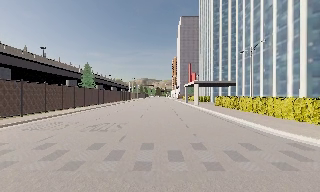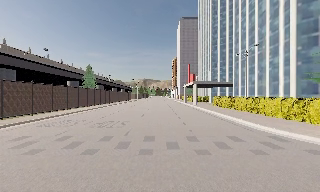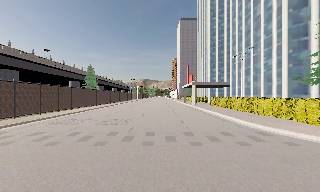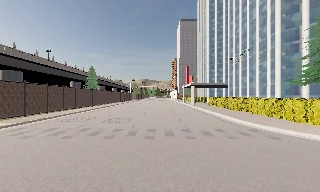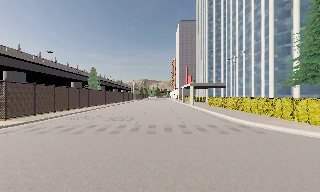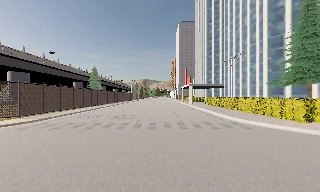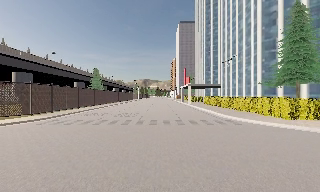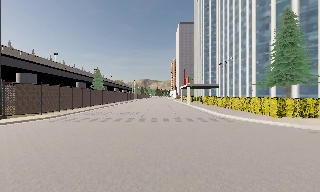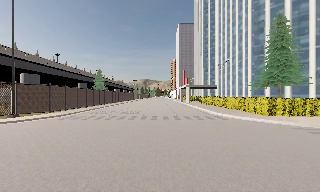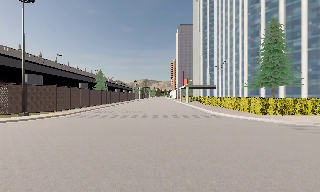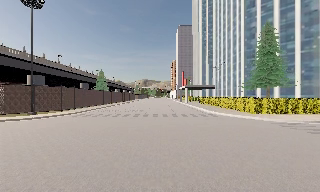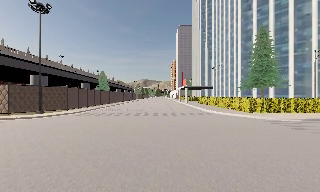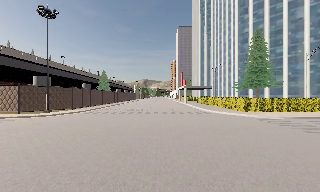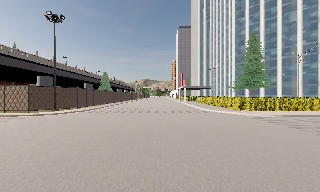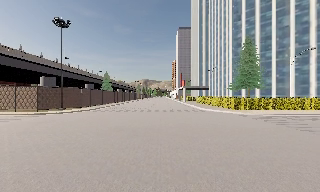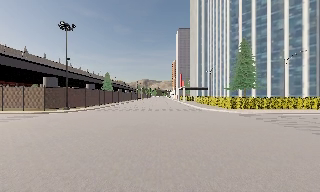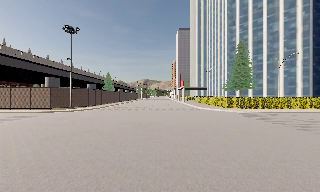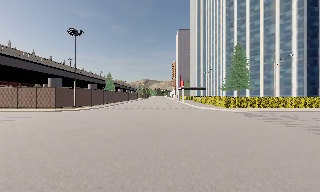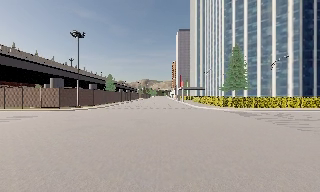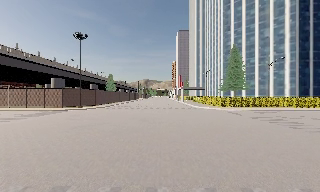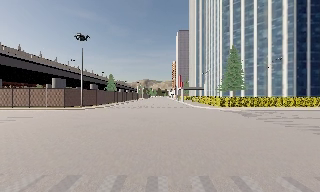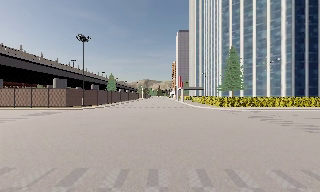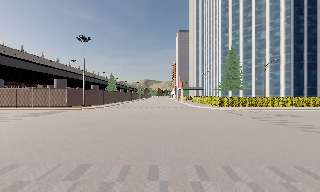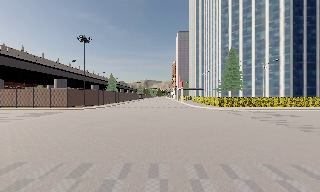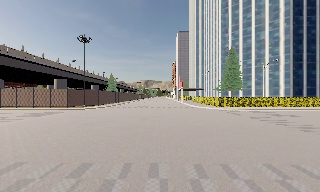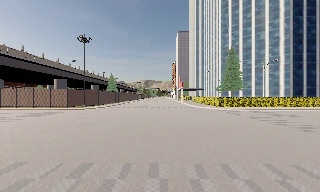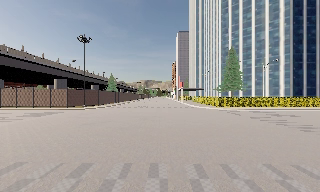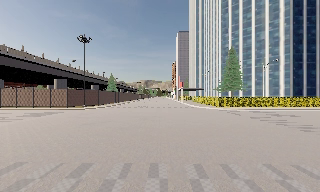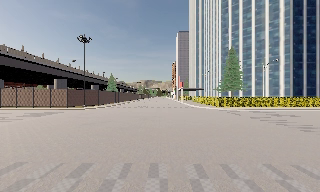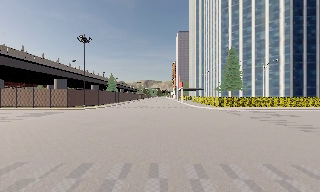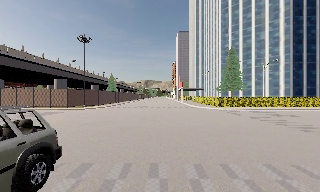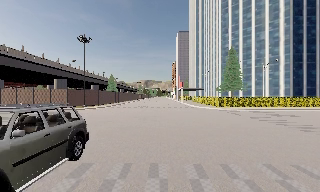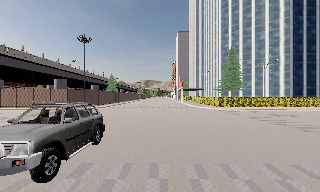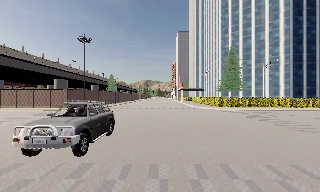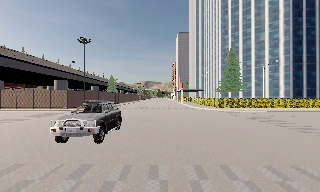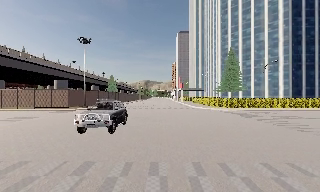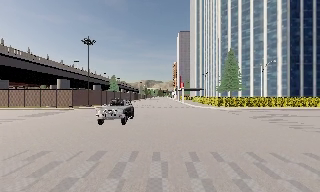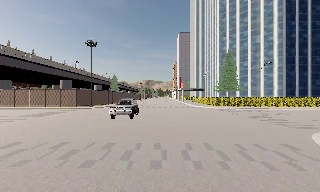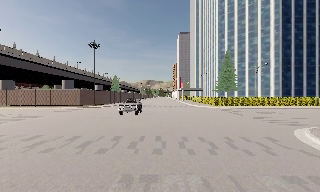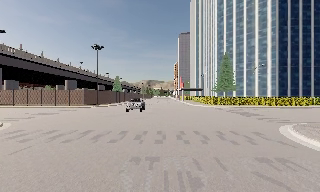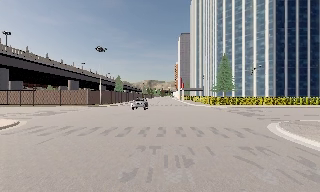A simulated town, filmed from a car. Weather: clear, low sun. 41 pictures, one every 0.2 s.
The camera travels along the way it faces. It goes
backward.
0.0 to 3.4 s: The camera travels backward, about 19 m, so what stands in front gets smaller.
3.4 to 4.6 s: The camera travels backward, about 3 m, so what stands in front gets smaller. It loses speed.
4.6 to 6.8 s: The camera keeps its place and its aim.
6.8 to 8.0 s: The camera travels backward, about 6 m, so what stands in front gets smaller. It gains speed.
The film runs backward here.
